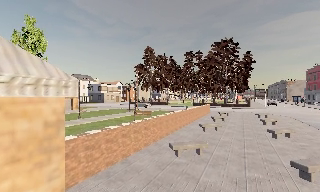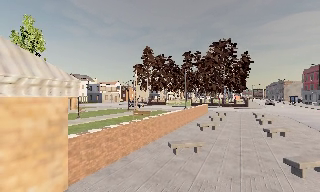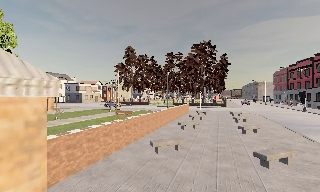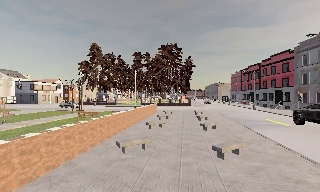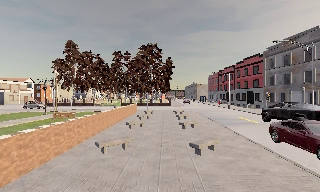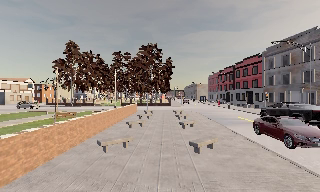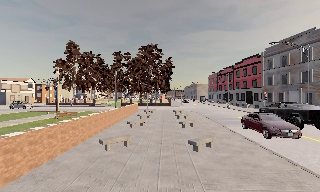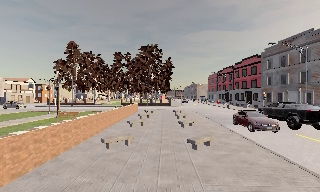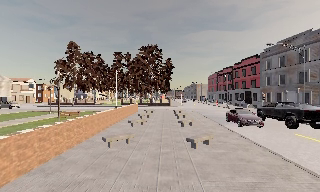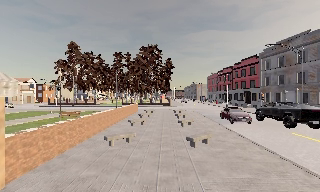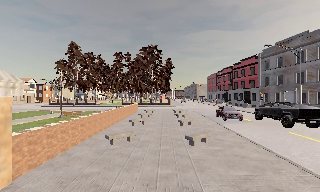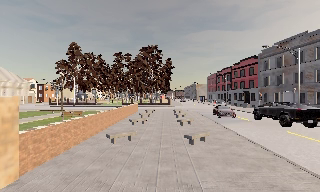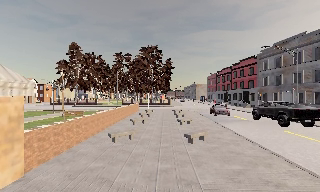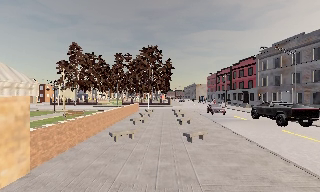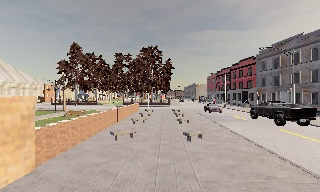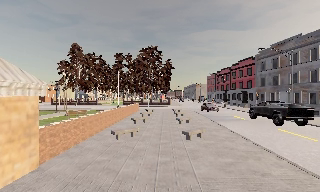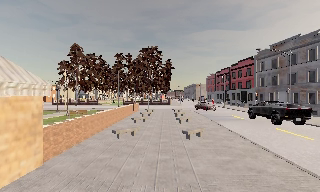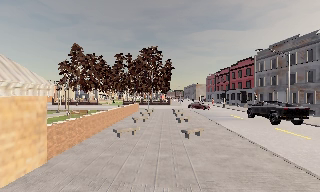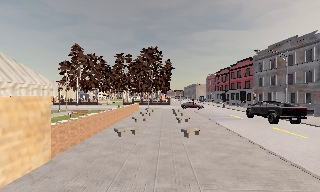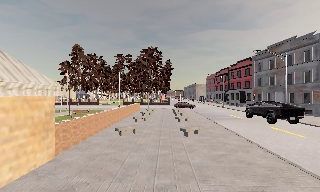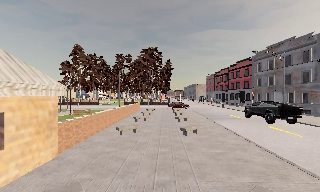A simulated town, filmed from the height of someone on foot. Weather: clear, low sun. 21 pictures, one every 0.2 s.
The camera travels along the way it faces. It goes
backward.
0.0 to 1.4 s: The camera pans to its right, which is clockwise from overhead, by about 25 degrees. It travels backward, about 1.5 m, so what stands in front gets smaller.
1.4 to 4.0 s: The camera travels backward, about 2.5 m, so what stands in front gets smaller.
The film runs backward here.
